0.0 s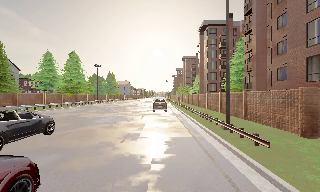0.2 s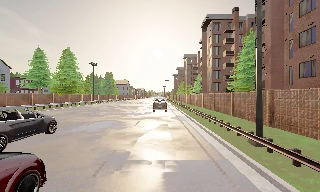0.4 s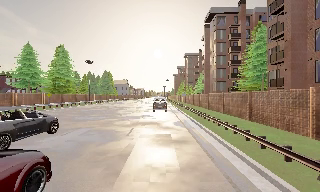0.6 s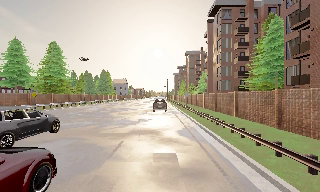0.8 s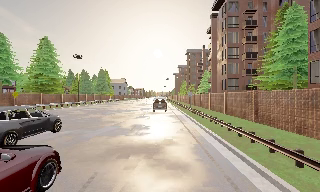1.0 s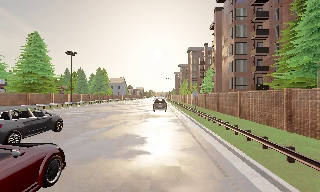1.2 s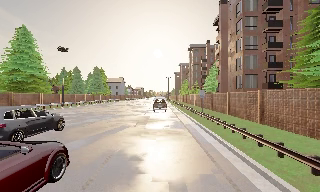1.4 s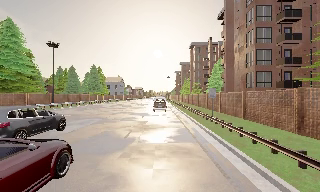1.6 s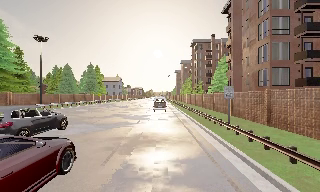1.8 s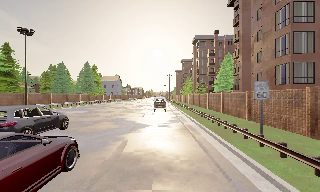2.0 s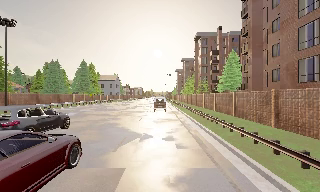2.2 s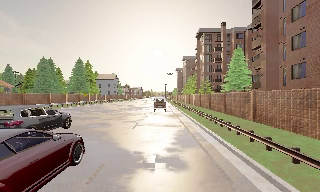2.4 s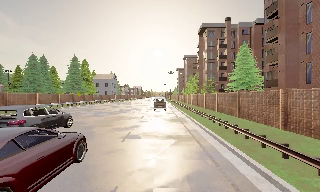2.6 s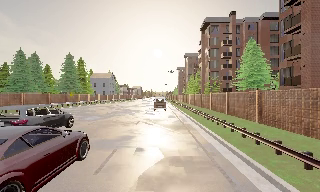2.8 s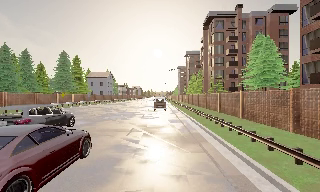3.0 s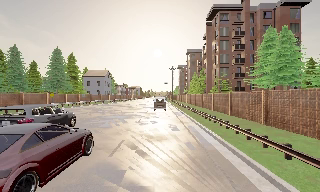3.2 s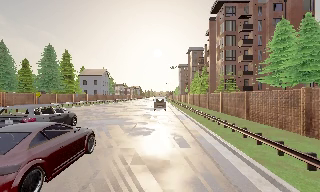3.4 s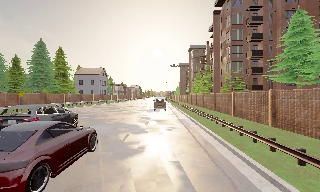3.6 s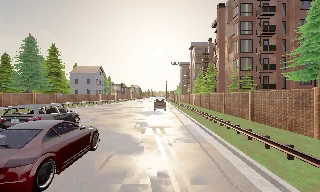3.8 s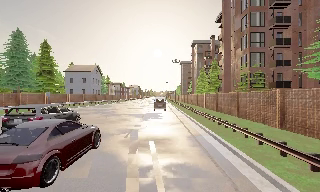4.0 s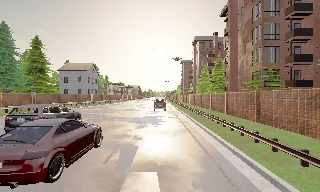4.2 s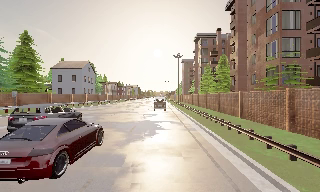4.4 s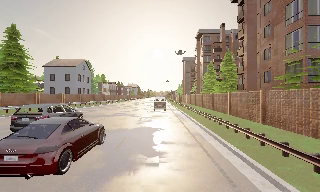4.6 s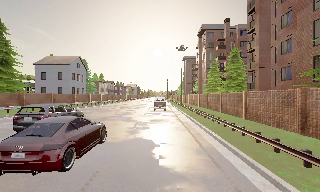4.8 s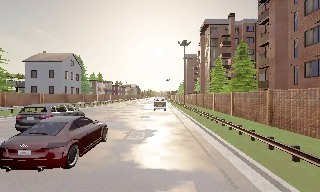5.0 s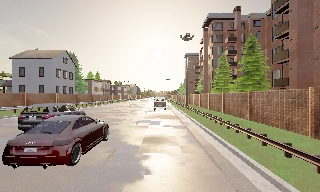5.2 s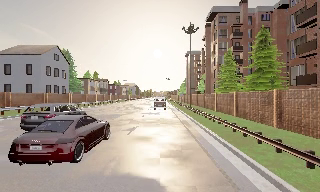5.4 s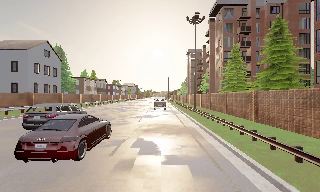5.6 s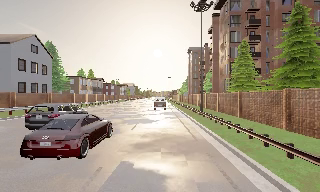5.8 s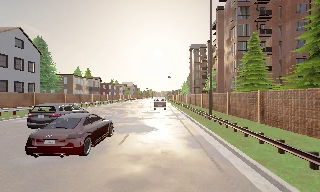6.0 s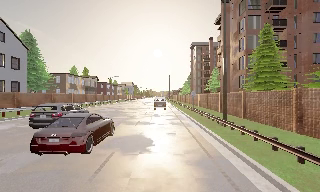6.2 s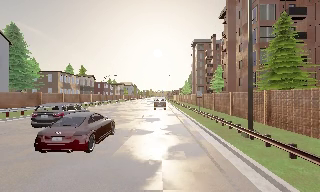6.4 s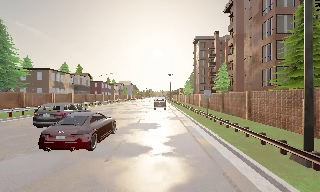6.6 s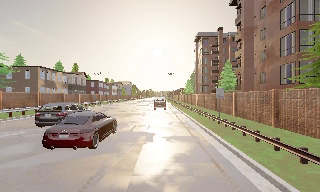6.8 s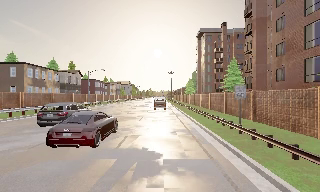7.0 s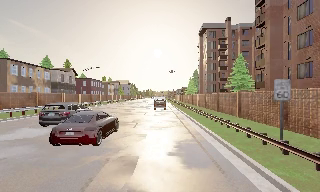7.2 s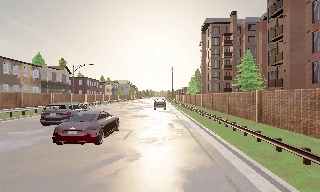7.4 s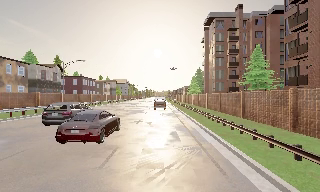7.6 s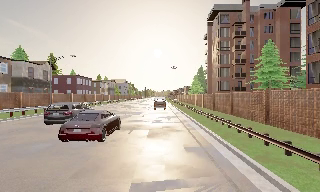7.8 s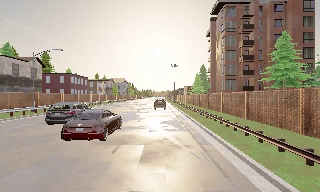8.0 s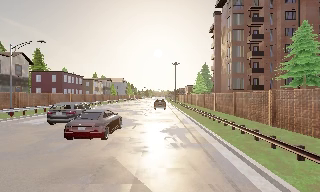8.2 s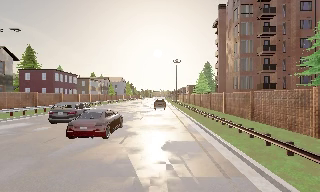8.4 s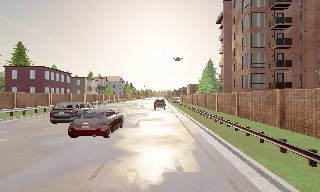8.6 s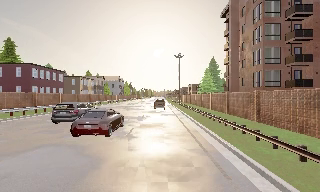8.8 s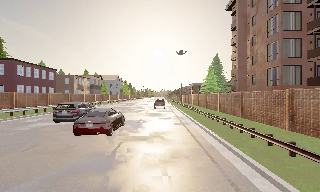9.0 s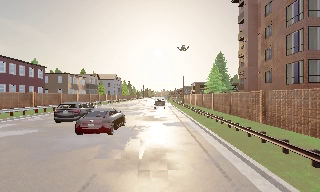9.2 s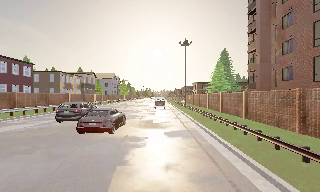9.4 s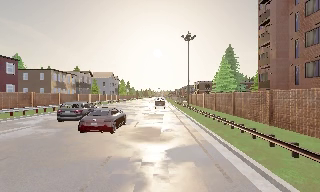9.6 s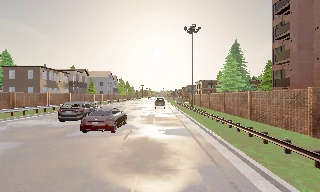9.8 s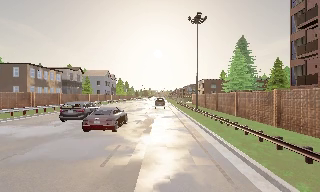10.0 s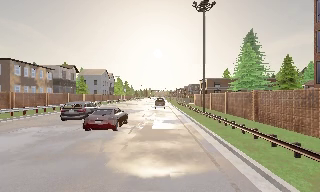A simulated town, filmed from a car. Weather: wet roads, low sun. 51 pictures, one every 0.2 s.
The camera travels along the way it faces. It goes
forward.
0.0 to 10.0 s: The camera travels forward, about 150 m, so what stands in front looms larger.
The film runs forward here.
